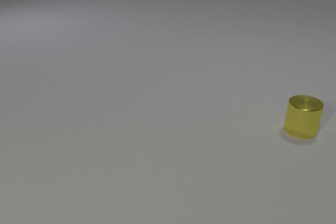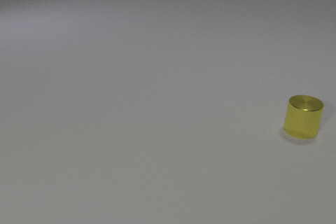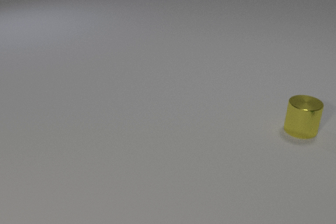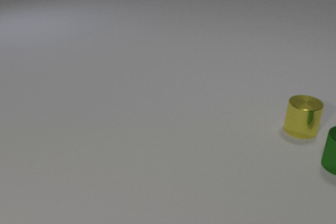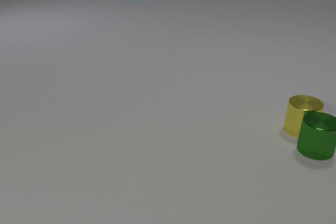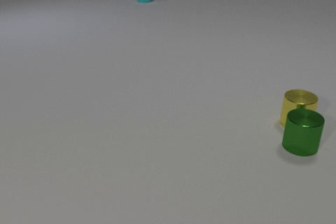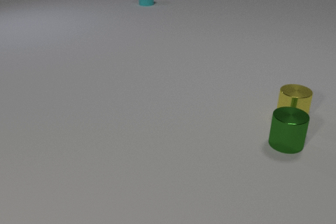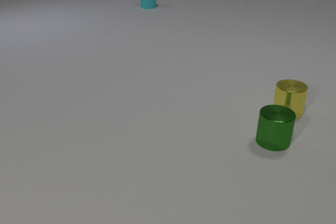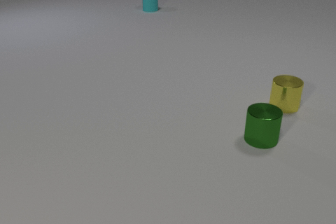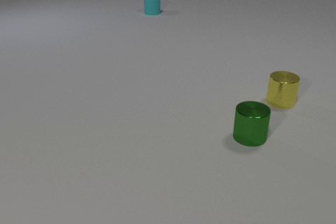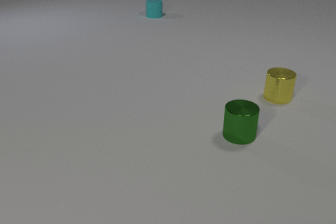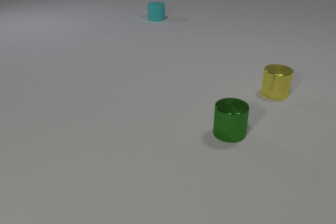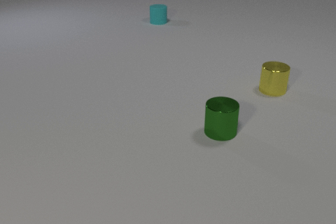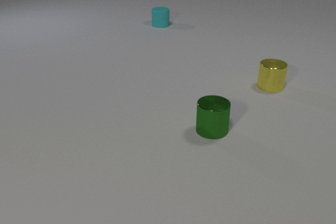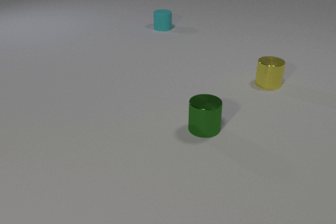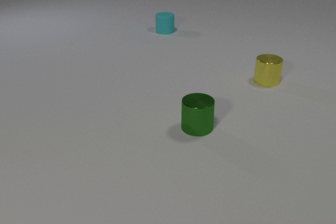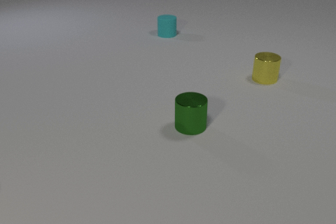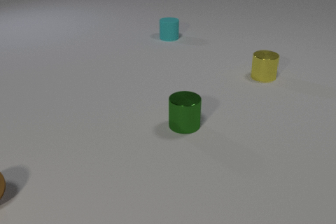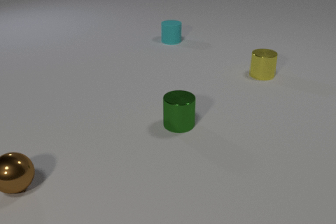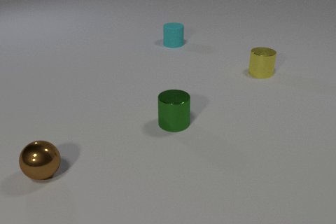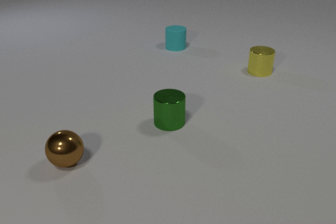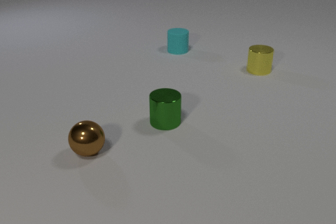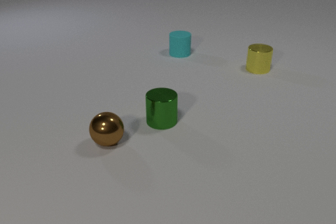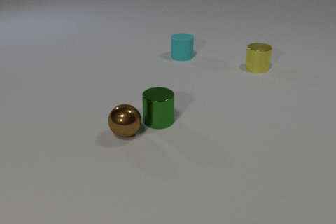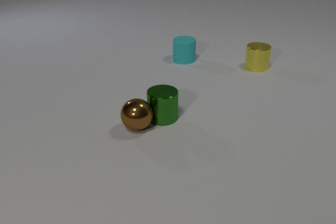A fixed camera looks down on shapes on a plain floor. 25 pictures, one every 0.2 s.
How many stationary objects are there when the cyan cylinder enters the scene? 1.
What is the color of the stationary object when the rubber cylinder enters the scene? yellow.
What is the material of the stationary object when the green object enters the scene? metal.
0.0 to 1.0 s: The green metal cylinder comes in at the right edge, slides to the left and away from the camera. The yellow metal cylinder slides away from the camera. The cyan rubber cylinder comes in at the top edge, slides toward the camera. The green metal cylinder and the yellow metal cylinder collide.
1.0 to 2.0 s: The green metal cylinder slides to the left. The yellow metal cylinder slides away from the camera and to the left. The cyan rubber cylinder slides toward the camera.
2.0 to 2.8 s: The green metal cylinder slides to the left. The yellow metal cylinder slides away from the camera. The cyan rubber cylinder slides toward the camera.
2.8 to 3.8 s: The green metal cylinder slides to the left. The yellow metal cylinder slides away from the camera. The brown metal sphere comes in at the left edge, rolls to the right and away from the camera. The cyan rubber cylinder slides toward the camera.
3.8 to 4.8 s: The green metal cylinder slides to the left and away from the camera. The yellow metal cylinder slides away from the camera. The brown metal sphere rolls to the right and away from the camera. The cyan rubber cylinder slides toward the camera. The green metal cylinder and the brown metal sphere collide.
